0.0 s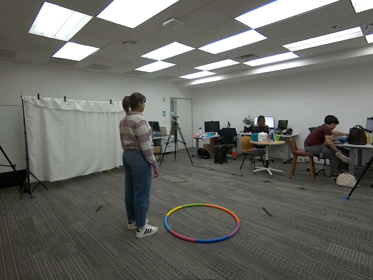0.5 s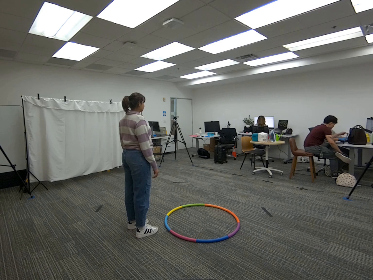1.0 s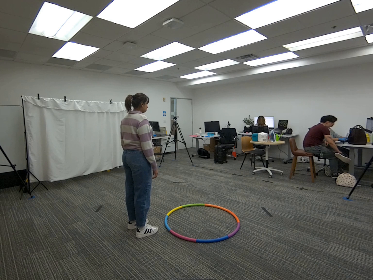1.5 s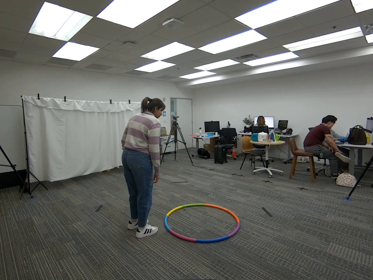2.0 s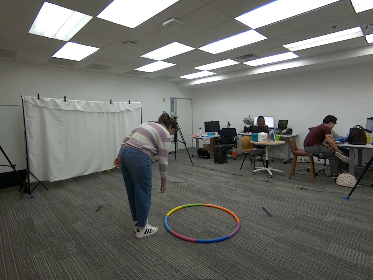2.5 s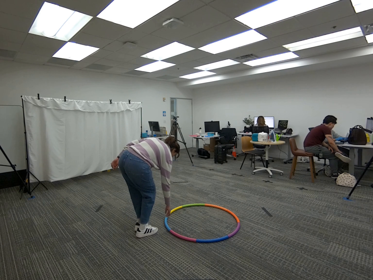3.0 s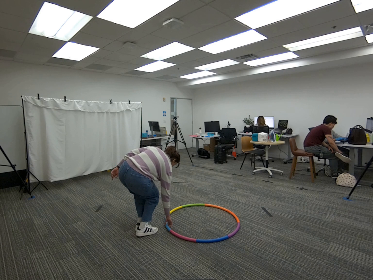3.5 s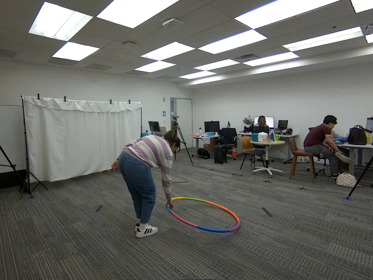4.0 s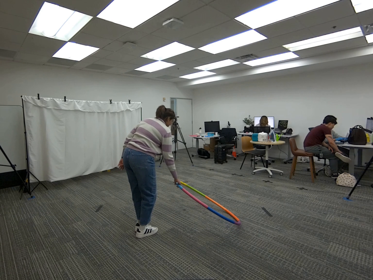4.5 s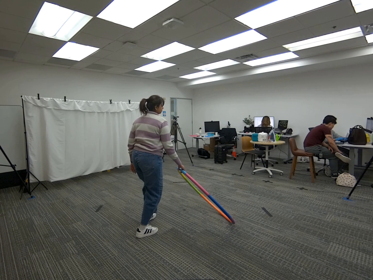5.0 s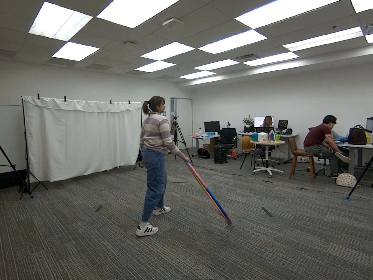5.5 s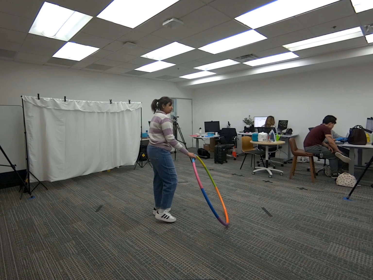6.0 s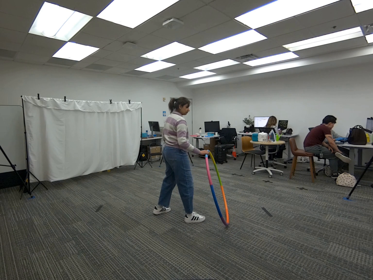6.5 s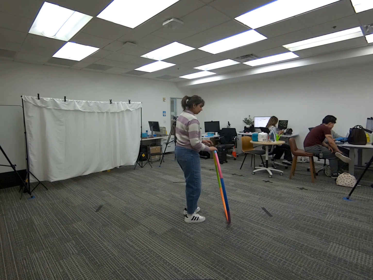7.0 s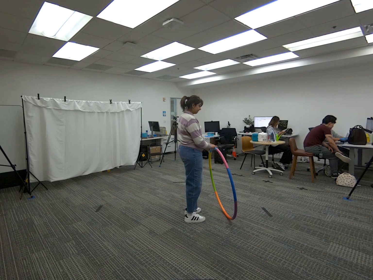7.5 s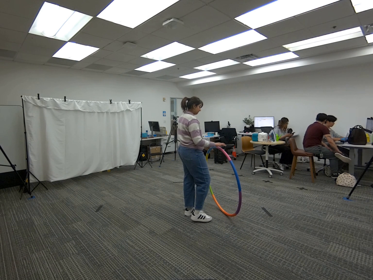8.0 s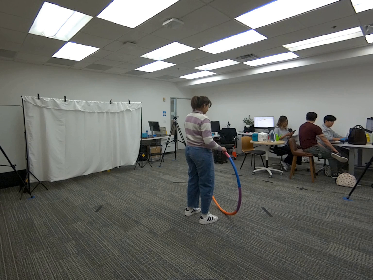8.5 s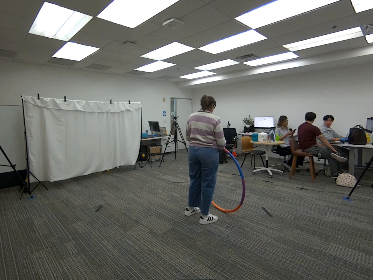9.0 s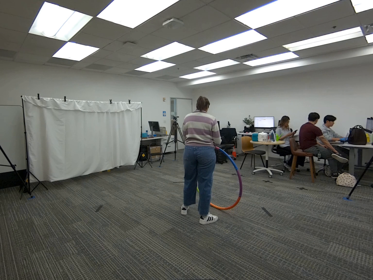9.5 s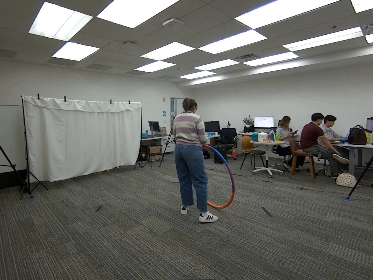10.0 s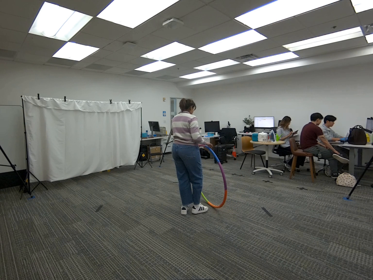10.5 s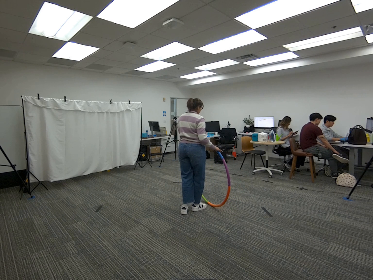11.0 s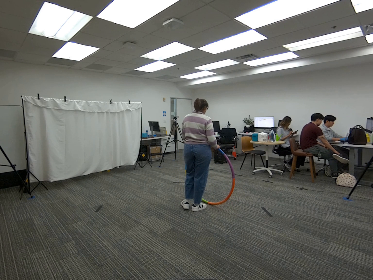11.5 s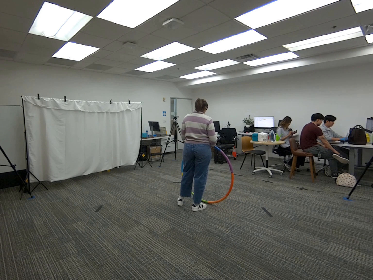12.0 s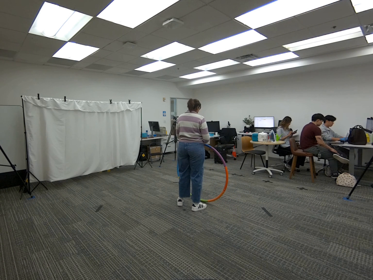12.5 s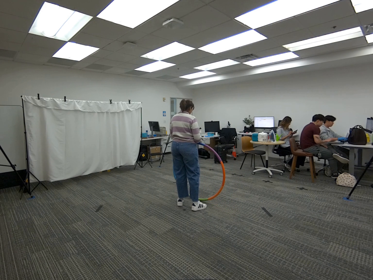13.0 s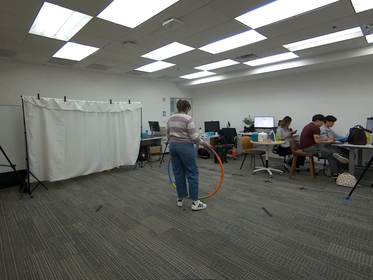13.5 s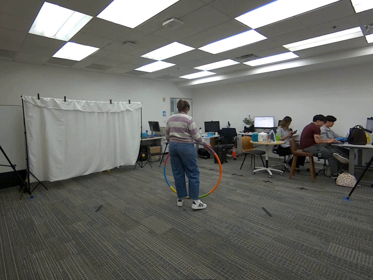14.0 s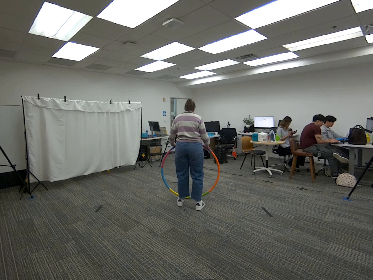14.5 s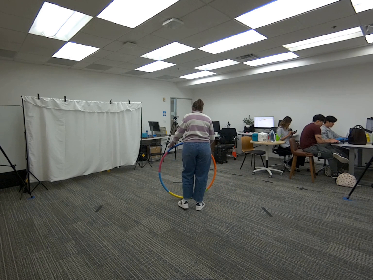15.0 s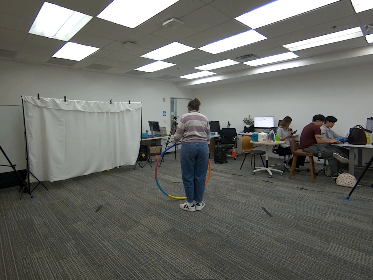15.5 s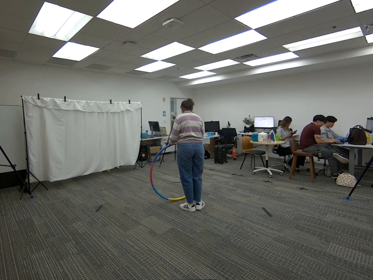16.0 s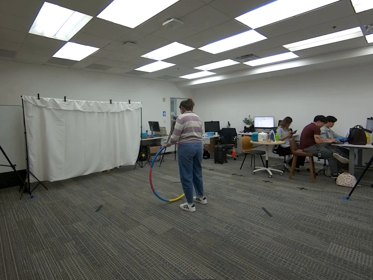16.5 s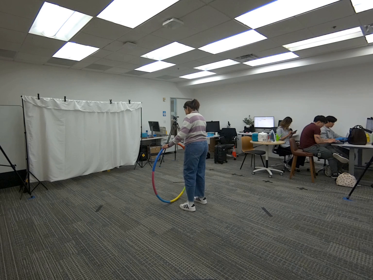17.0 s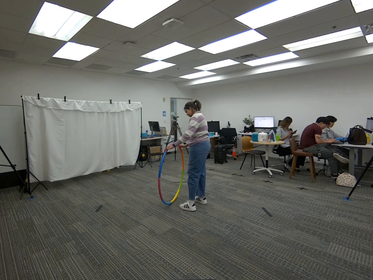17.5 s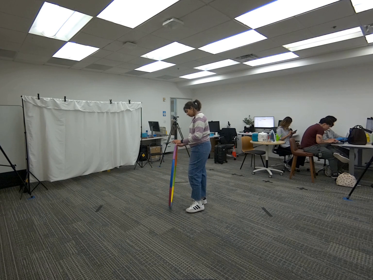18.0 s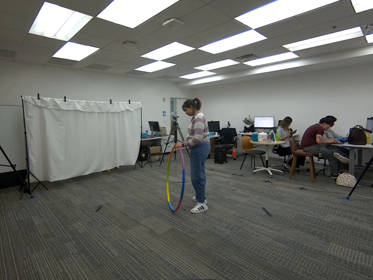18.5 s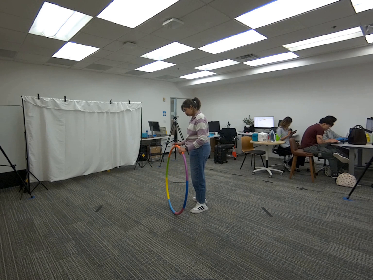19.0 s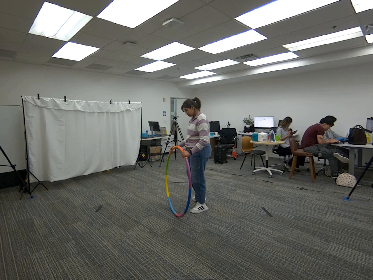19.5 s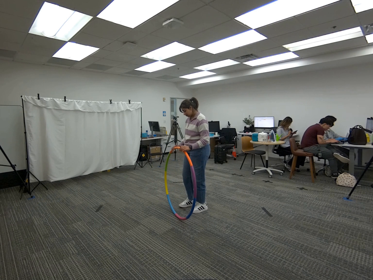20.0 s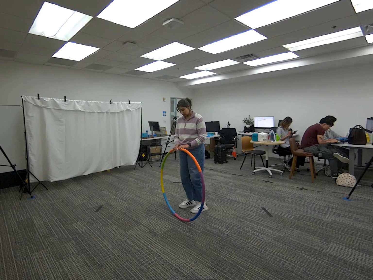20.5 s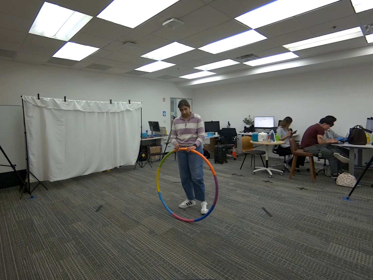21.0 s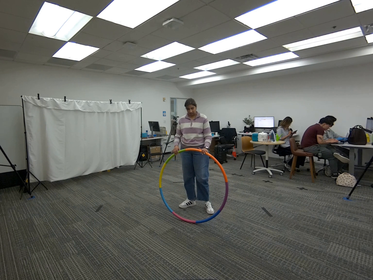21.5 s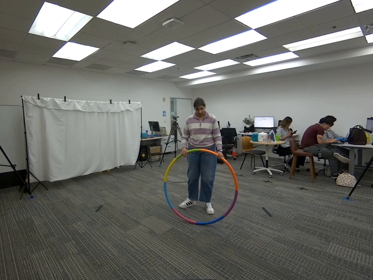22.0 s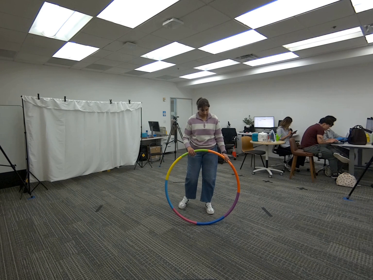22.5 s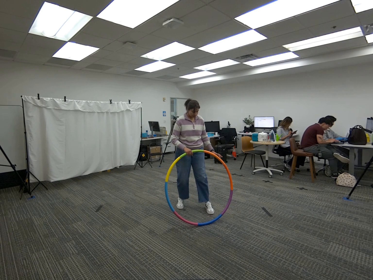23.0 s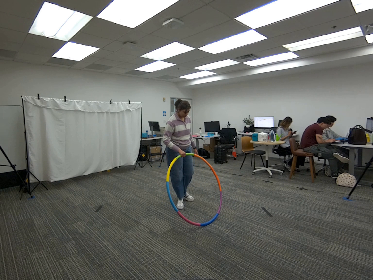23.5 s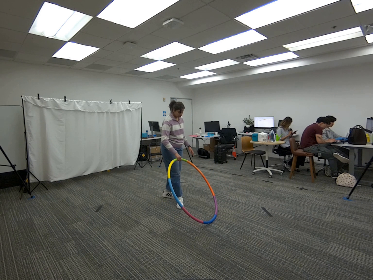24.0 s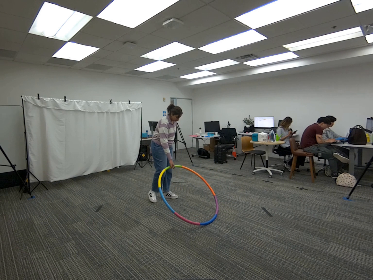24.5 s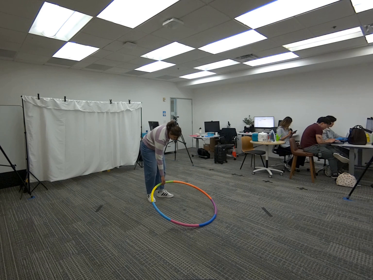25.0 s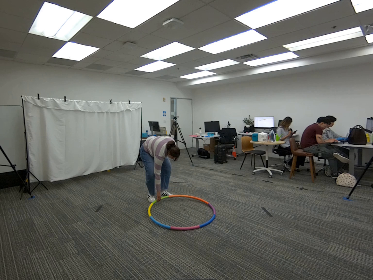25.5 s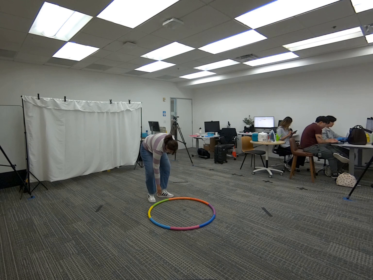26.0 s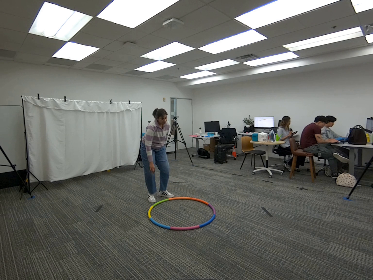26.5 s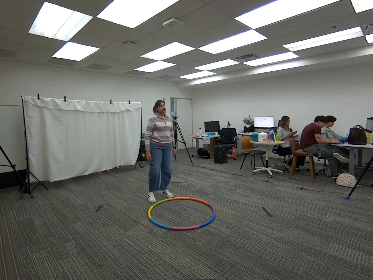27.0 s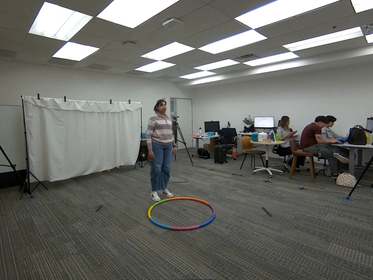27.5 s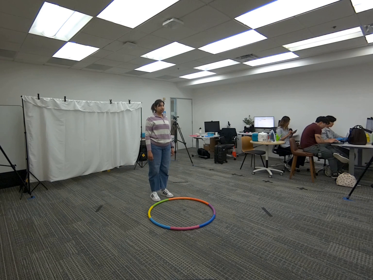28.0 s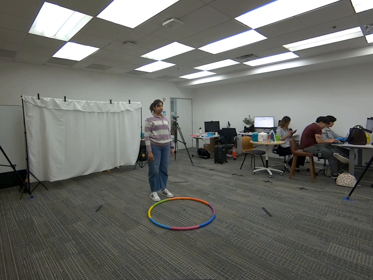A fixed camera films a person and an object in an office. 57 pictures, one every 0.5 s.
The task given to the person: Walk over to the hula hoop on the floor pick up the hula hoop using one hand and stand the hula hoop on floor and roll it in different directions.
